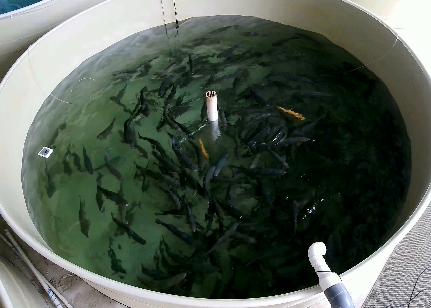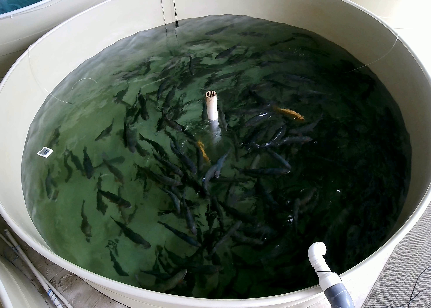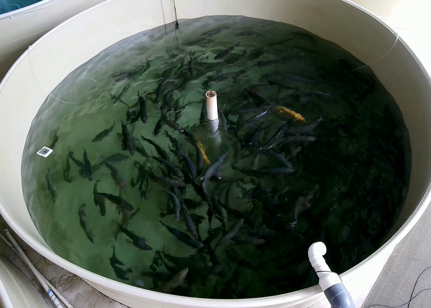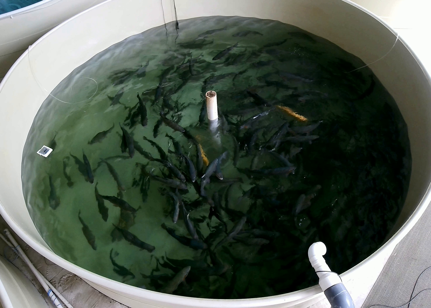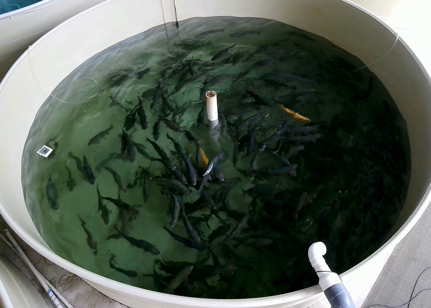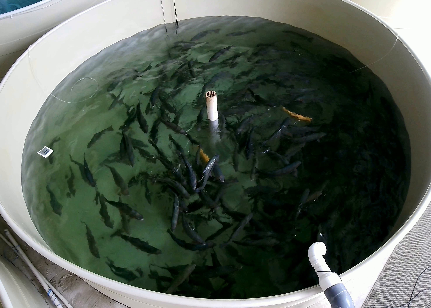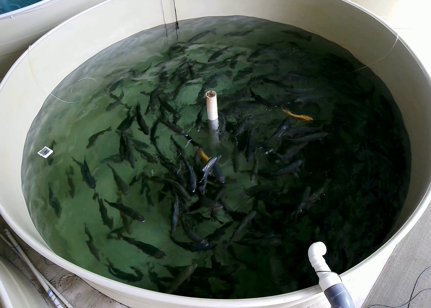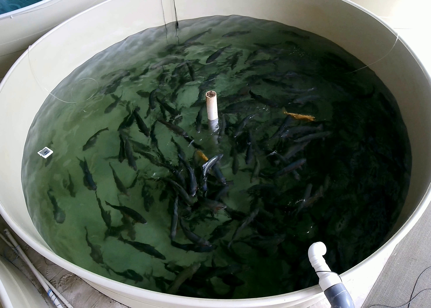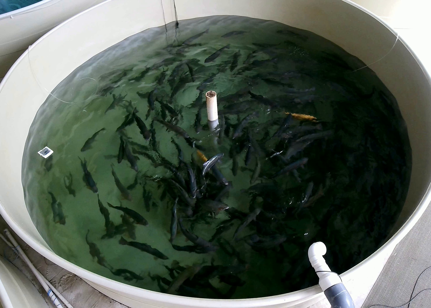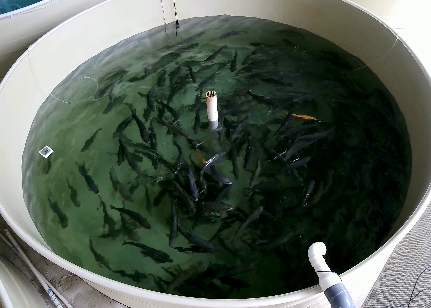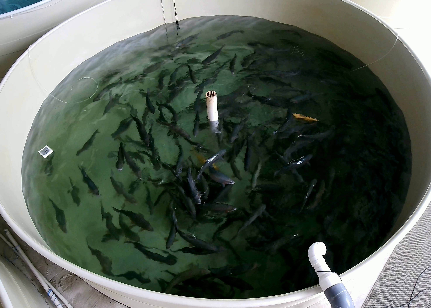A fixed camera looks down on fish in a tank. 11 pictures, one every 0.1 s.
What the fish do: Foraging.
